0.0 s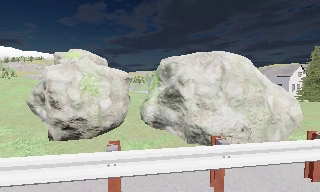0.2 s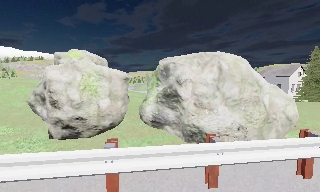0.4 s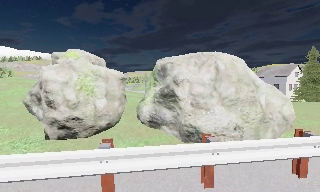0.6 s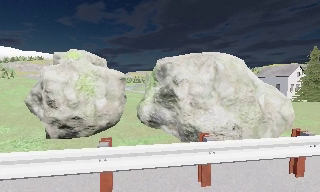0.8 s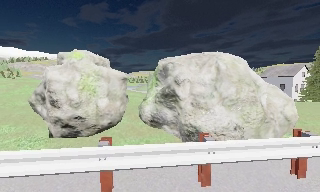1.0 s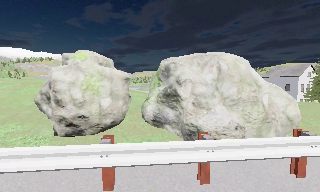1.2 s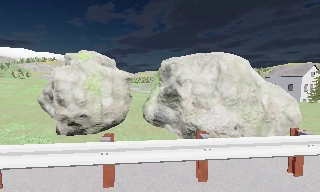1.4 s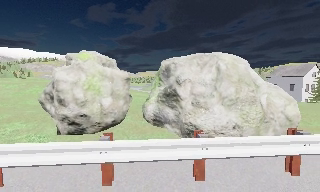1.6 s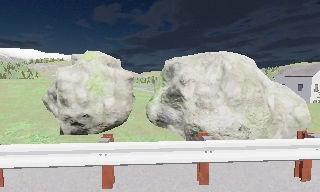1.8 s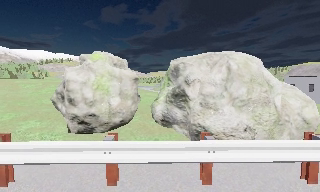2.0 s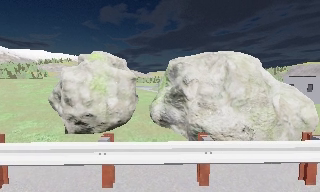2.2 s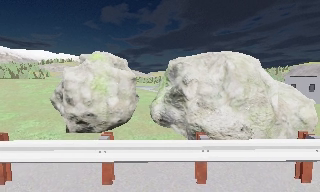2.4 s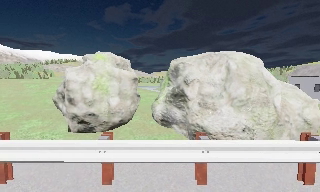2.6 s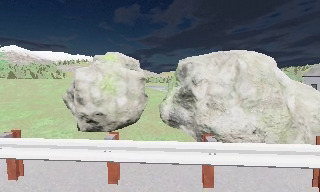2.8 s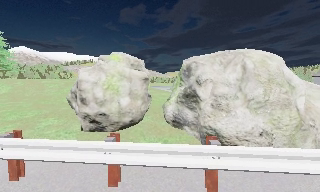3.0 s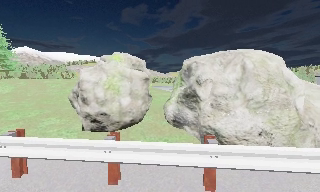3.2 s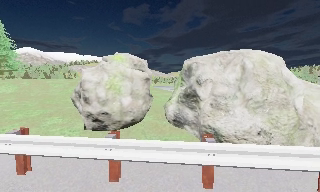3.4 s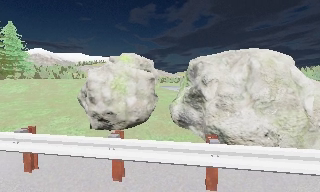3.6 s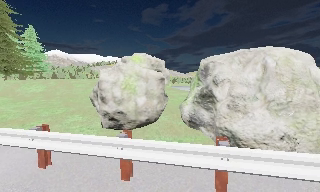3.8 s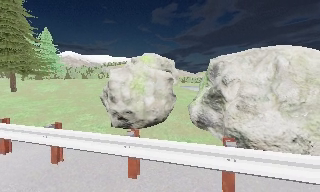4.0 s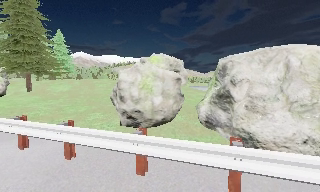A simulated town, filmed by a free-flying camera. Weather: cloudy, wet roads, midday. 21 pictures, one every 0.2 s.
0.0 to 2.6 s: The scene slides to the right, as the camera pans about 10 degrees to its left. It travels to its right, about 0.5 m.
2.6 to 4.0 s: The camera swings to its left by about 15 degrees, and the scene slides to the right.
The film runs backward here.
